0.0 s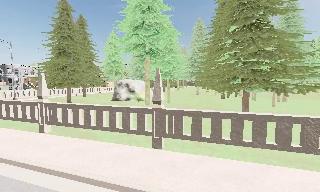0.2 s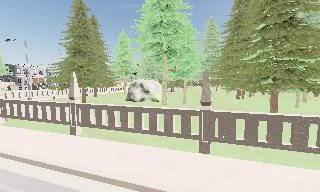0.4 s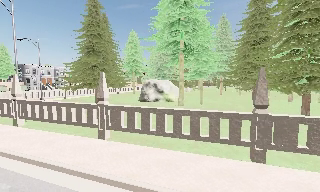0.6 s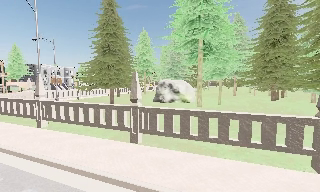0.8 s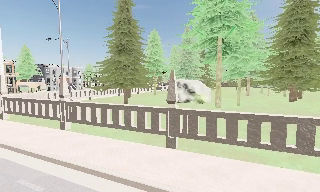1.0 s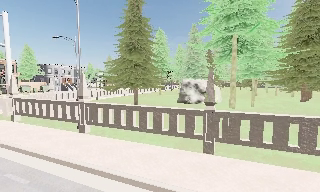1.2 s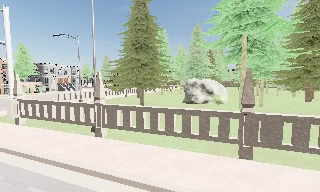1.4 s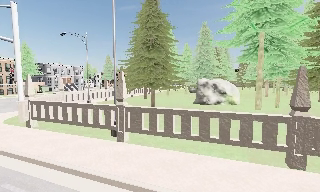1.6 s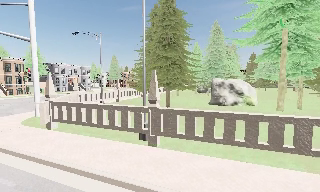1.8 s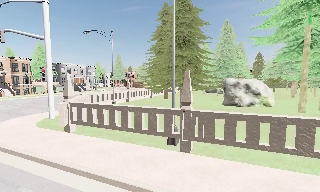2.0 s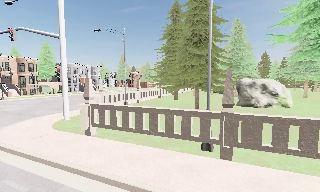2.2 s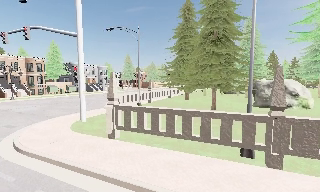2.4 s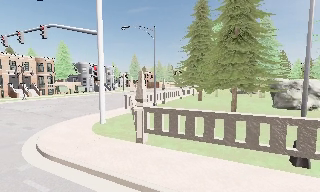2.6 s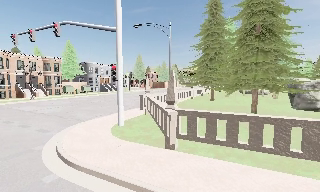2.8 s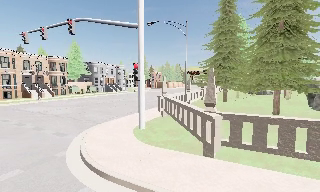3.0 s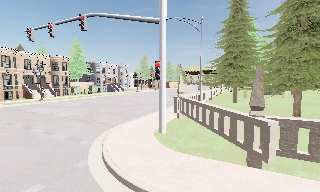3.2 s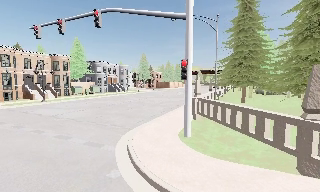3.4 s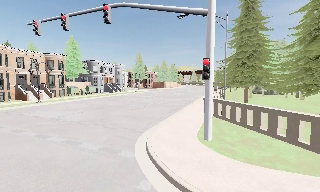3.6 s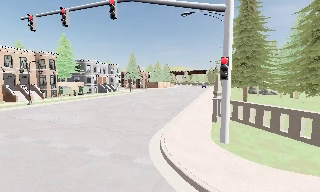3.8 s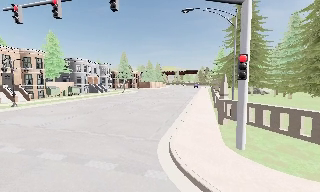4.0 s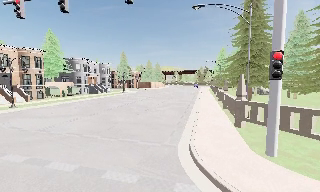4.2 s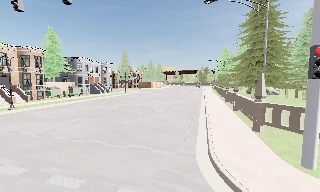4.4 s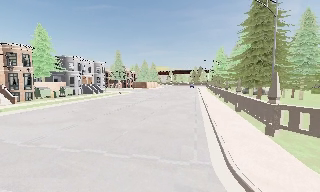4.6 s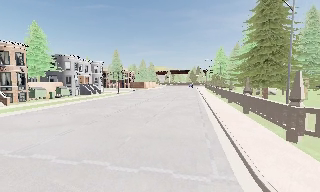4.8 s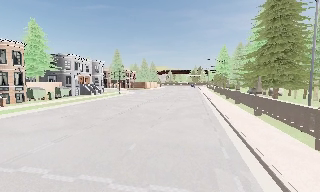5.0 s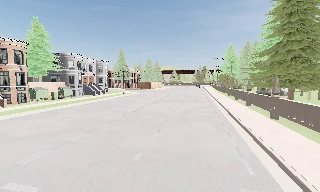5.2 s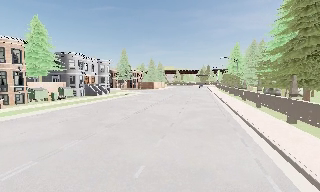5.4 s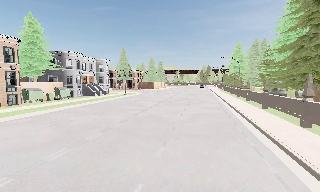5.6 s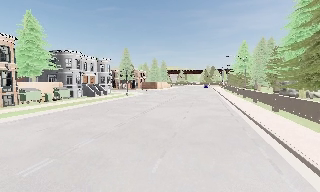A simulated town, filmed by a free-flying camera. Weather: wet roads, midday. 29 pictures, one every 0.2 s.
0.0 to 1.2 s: The camera travels to its left, about 8 m, so close, fixed things drift to the right.
1.2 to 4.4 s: The camera travels to its left and forward, about 19 m, so close, fixed things drift to the right.
4.4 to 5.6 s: The camera travels forward, about 5 m, so what stands in front looms larger.
The film runs forward here.
